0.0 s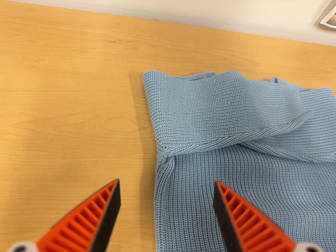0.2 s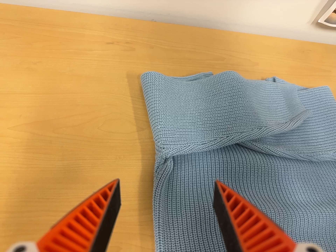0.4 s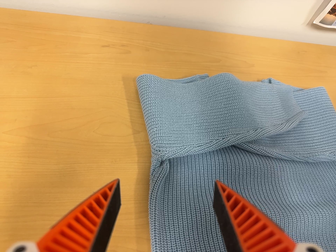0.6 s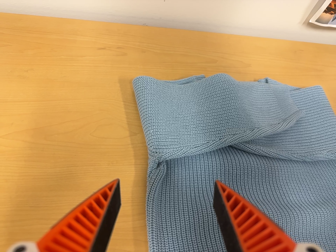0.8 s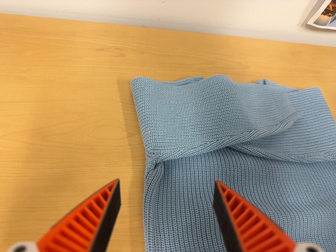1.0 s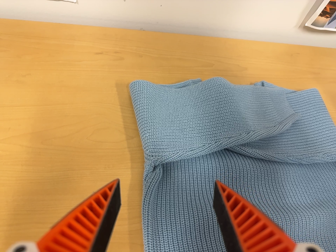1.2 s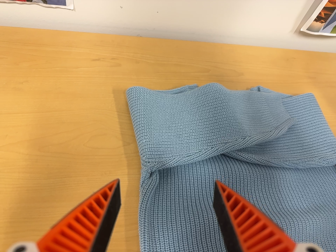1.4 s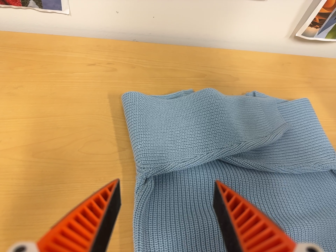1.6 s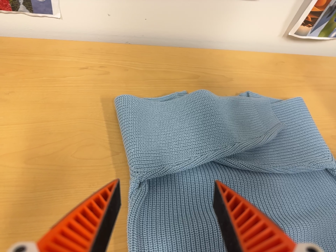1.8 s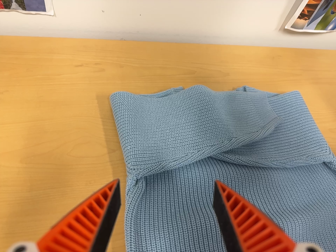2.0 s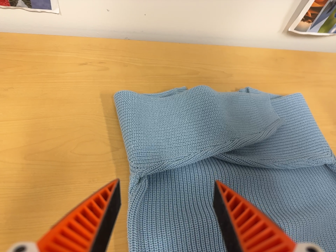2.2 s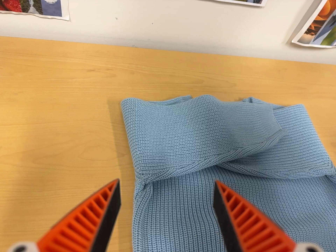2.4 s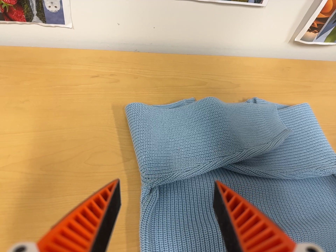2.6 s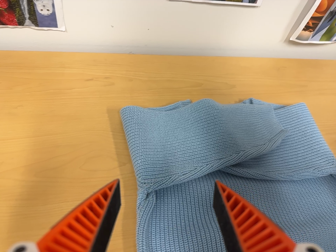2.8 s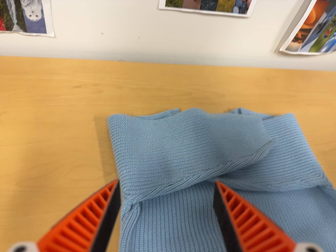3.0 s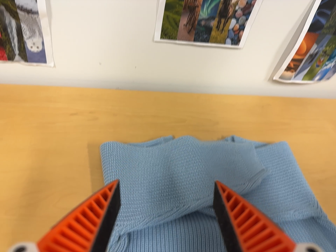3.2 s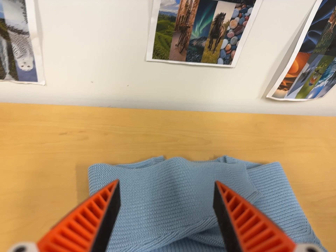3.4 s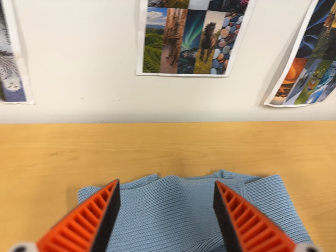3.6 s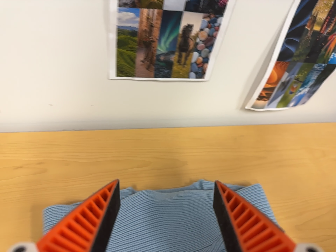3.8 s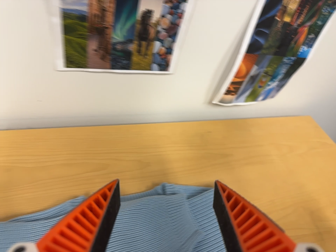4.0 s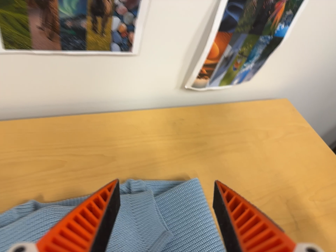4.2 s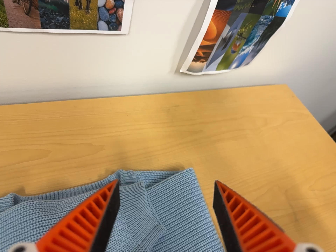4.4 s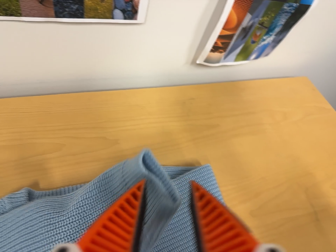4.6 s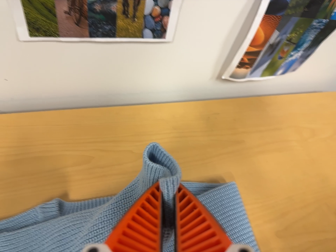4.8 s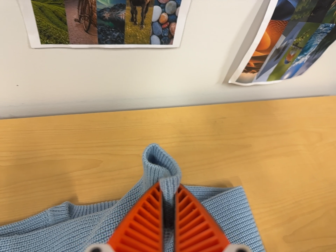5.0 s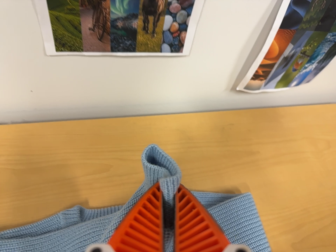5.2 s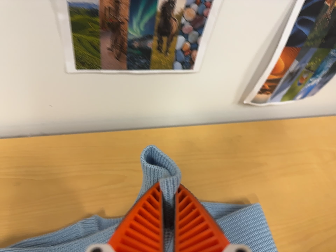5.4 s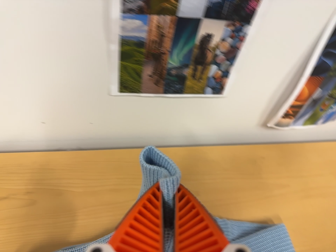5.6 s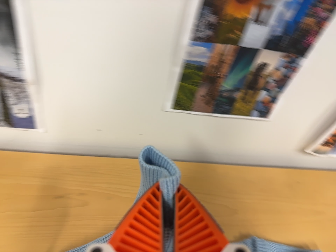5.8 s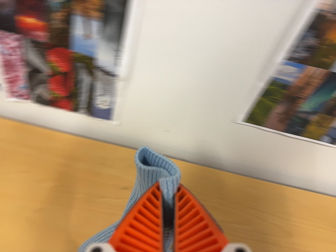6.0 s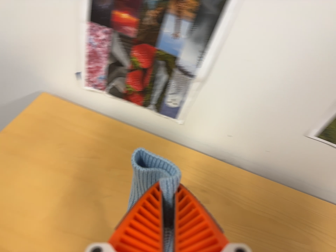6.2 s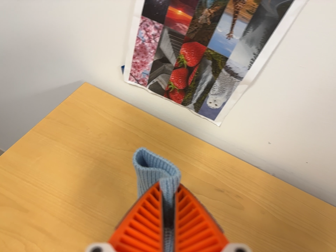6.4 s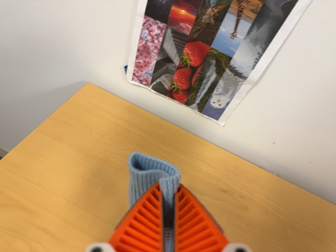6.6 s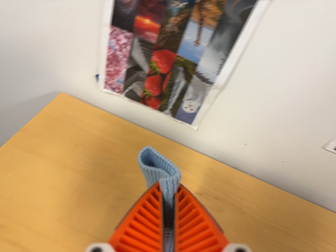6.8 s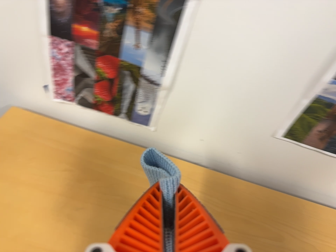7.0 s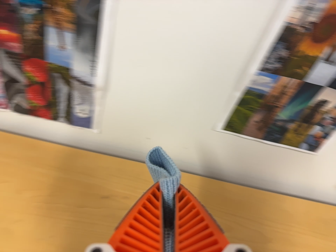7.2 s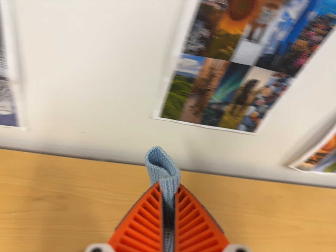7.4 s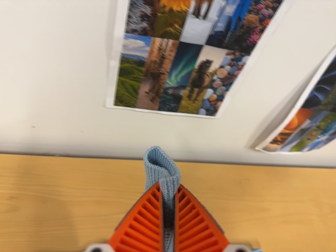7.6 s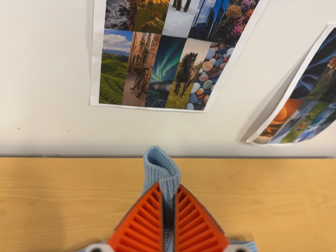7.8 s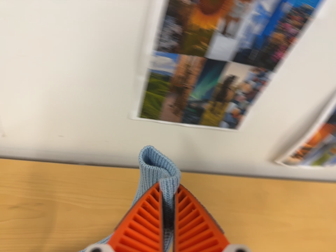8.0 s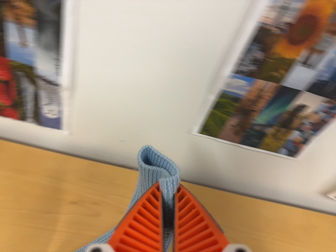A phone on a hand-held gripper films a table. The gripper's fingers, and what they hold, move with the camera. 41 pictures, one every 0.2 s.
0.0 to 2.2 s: The camera shifts only a little, or ends up much as it began.
2.2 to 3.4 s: The camera travels toward the top of its view and to its right, about 12 cm, so close, fixed things drift downward. Its aim tips toward the top of its view by about 10 degrees, and the scene shifts downward.
3.4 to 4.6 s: The camera travels forward and toward the top of its view, about 18 cm, so what stands in front looms larger. Its aim tips toward the bottom of its view by about 10 degrees.
4.6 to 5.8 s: The camera pans to its left by about 15 degrees. It travels to its left and backward, about 24 cm, so close, fixed things drift to the right. Its aim tips toward the top of its view by about 10 degrees, and the scene shifts downward. It rolls about its line of sight by about 20 degrees, and the scene rotates clockwise.
5.8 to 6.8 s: The camera shifts only a little, or ends up much as it began.
6.8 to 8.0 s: The camera travels to its right, about 9 cm, so close, fixed things drift to the left.
The film runs backward here.
